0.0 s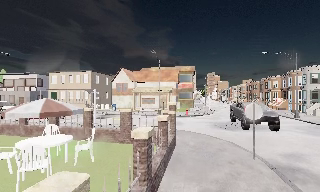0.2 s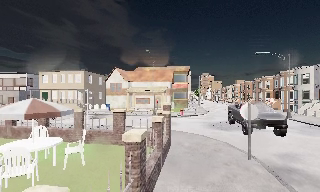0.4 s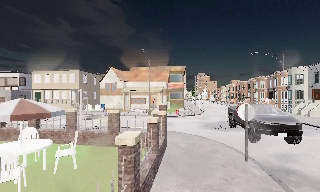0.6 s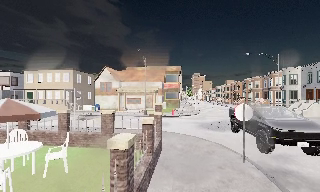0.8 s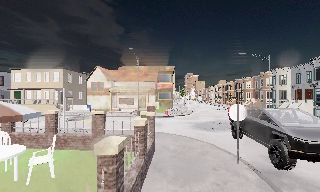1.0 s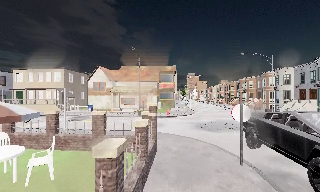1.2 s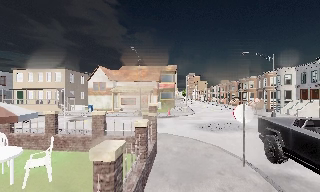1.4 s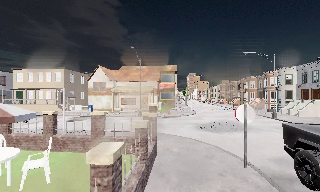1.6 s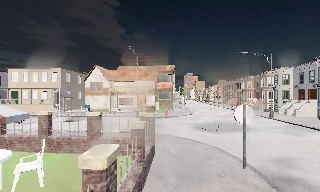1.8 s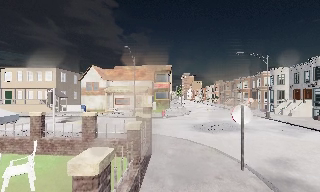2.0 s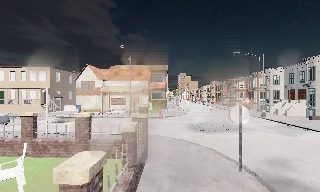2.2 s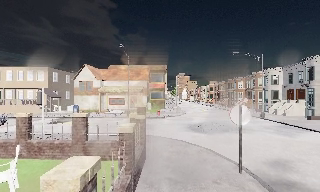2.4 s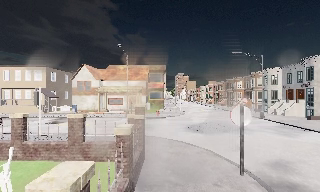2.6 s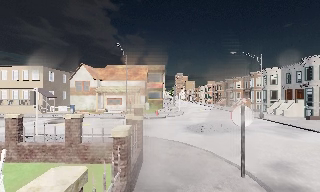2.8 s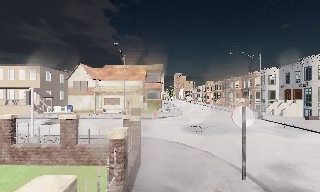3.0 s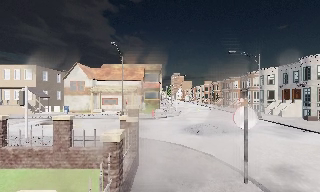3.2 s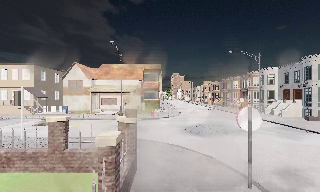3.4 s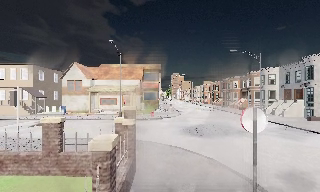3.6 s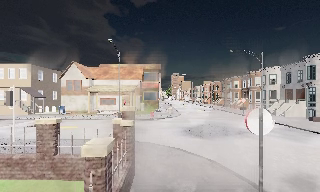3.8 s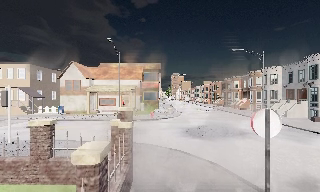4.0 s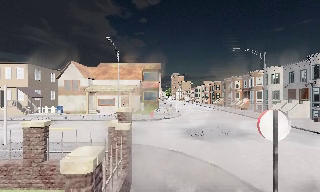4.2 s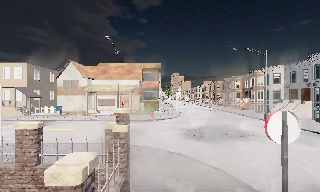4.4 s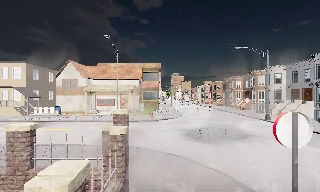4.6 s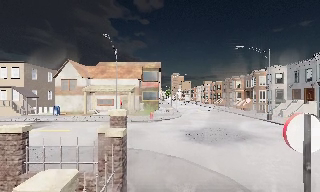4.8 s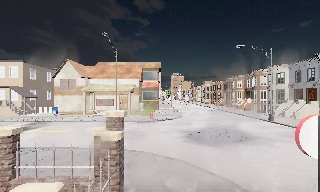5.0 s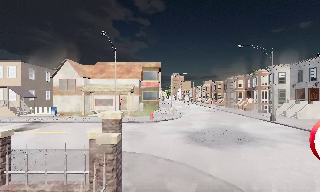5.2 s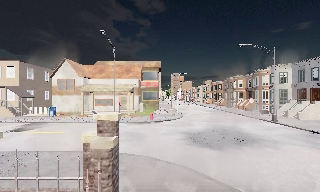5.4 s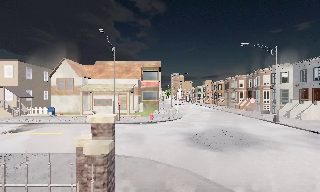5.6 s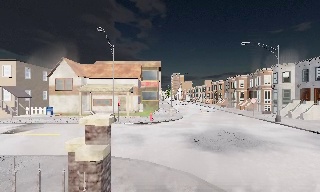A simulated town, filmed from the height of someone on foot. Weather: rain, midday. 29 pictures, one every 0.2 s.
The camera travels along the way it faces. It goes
forward.
0.0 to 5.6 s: The camera swings to its right by about 10 degrees, and the scene slides to the left. It travels forward, about 6 m, so what stands in front looms larger.
The film runs forward here.
